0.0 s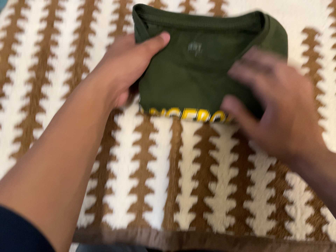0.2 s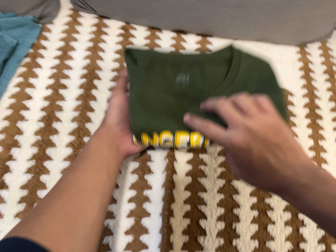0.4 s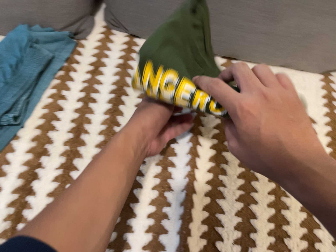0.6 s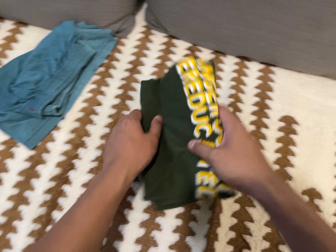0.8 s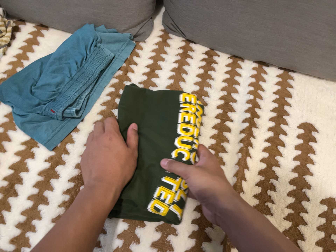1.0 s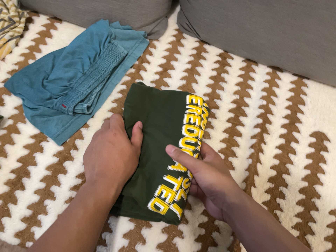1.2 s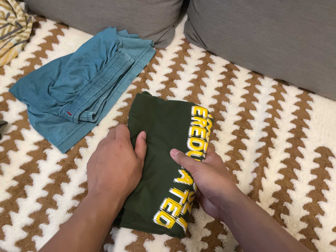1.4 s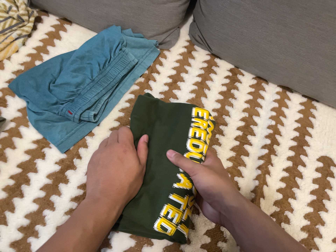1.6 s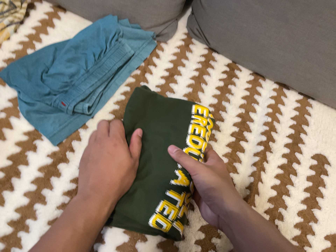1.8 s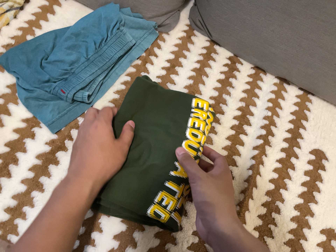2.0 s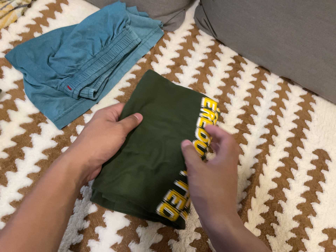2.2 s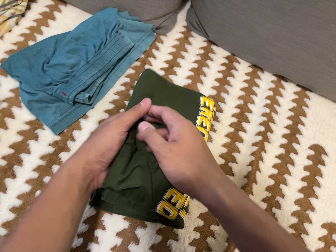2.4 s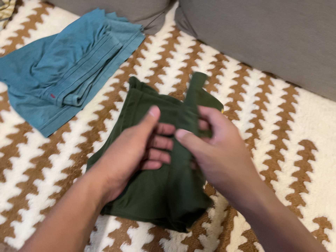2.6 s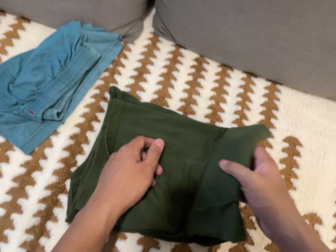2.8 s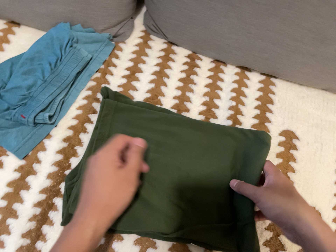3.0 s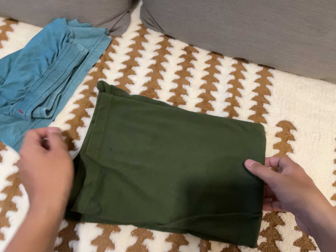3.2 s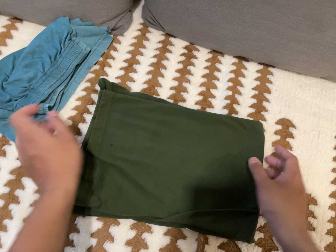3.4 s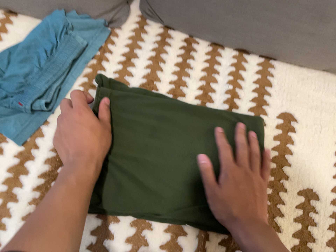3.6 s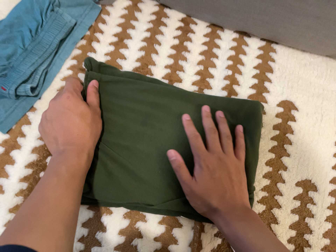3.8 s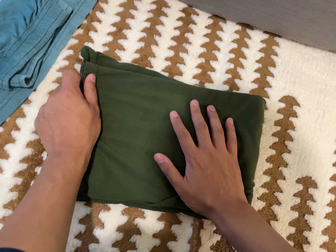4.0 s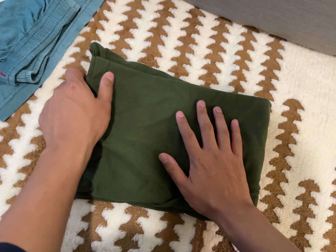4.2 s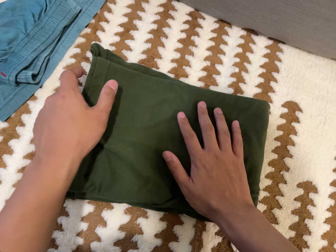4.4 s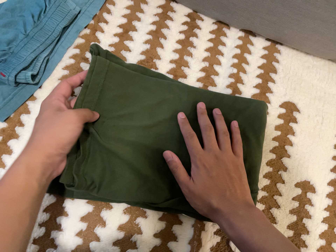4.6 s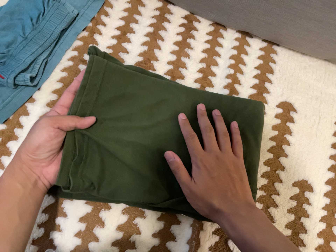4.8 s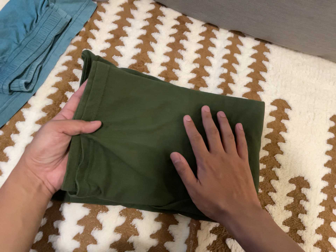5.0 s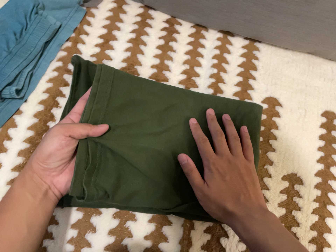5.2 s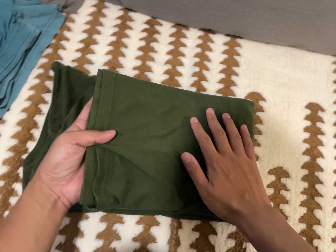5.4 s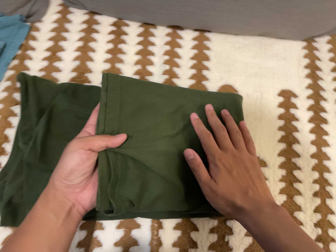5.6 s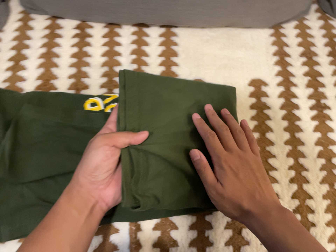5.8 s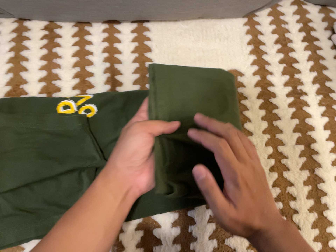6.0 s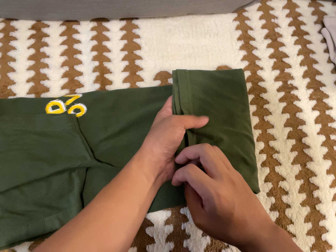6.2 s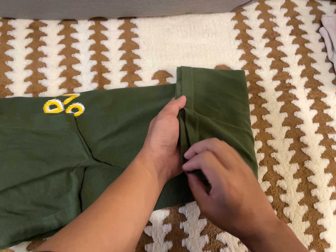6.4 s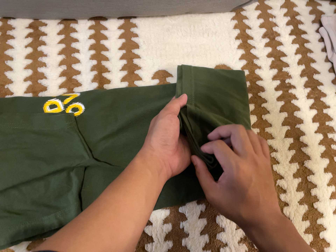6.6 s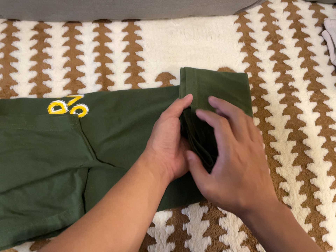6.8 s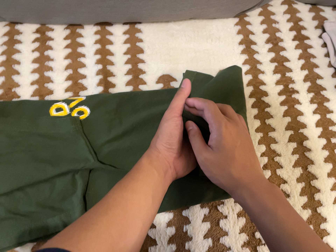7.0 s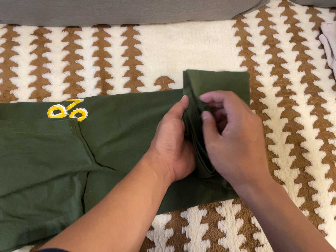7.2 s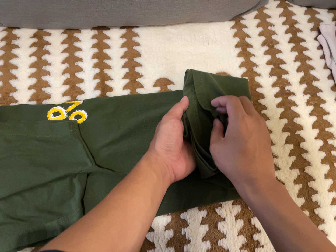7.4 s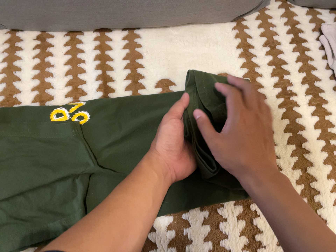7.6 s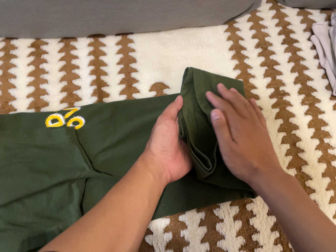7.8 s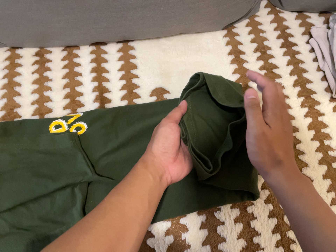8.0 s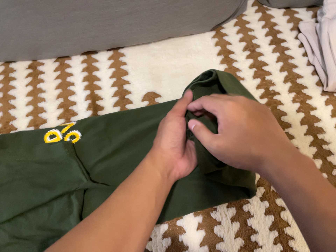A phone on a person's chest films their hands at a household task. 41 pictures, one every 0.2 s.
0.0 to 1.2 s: The camera travels toward the top of its view, to its left and backward, about 14 cm, so close, fixed things drift downward. Its aim tips toward the top of its view by about 10 degrees, and the scene shifts downward. It rolls about its line of sight by about 15 degrees, and the scene rotates clockwise.
1.2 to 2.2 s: The camera shifts only a little, or ends up much as it began.
2.2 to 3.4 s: The camera travels to its right, about 8 cm, so close, fixed things drift to the left. It rolls about its line of sight by about 10 degrees, and the scene rotates counterclockwise.
3.4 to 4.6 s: The camera shifts only a little, or ends up much as it began.
4.6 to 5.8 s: The camera travels to its right, about 16 cm, so close, fixed things drift to the left. It rolls about its line of sight by about 20 degrees, and the scene rotates counterclockwise.
5.8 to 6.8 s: The camera keeps its place and its aim.
6.8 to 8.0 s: The camera shifts only a little, or ends up much as it began.
The film runs backward here.
